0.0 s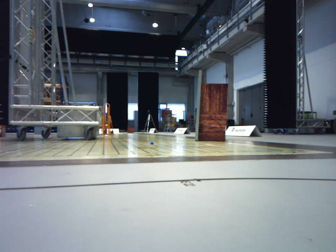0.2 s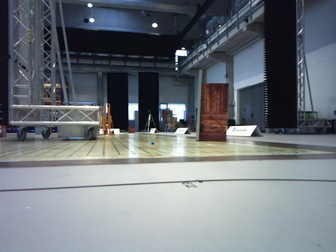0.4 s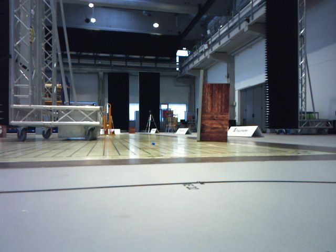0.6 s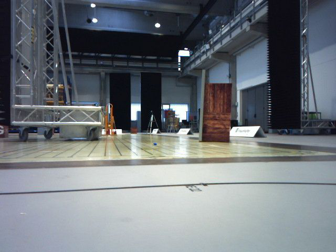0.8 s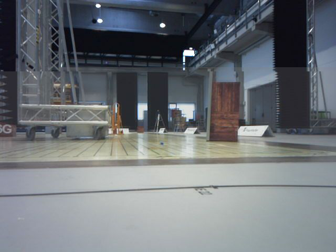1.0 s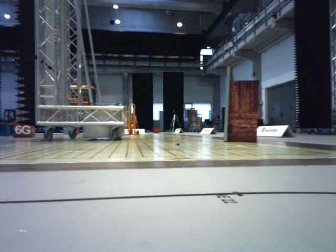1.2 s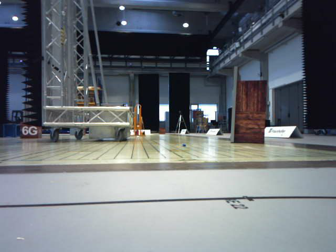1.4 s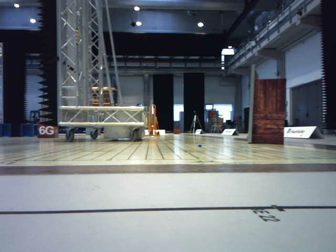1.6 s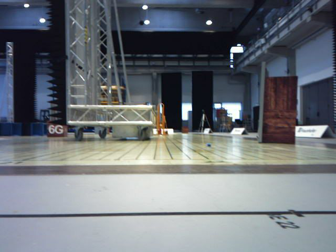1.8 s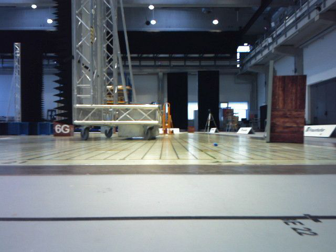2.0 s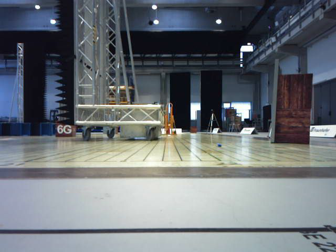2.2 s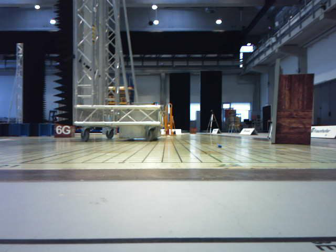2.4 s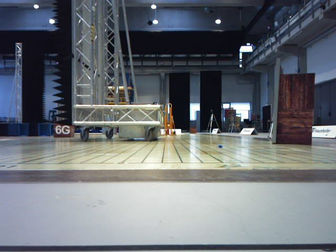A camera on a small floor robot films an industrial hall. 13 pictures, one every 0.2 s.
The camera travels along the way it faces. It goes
forward.
0.0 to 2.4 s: The camera swings to its left by about 10 degrees, and the scene slides to the right. It travels forward, about 0.5 m, so what stands in front looms larger.
The film runs forward here.
